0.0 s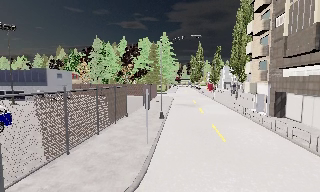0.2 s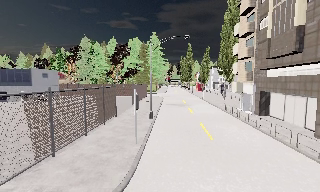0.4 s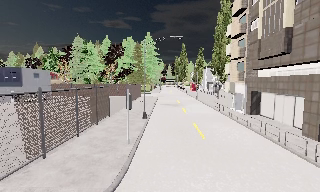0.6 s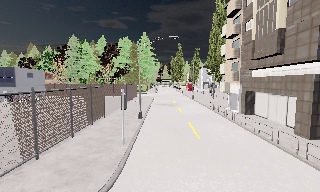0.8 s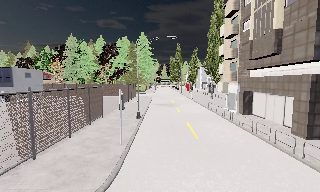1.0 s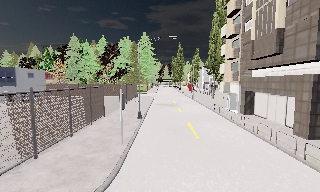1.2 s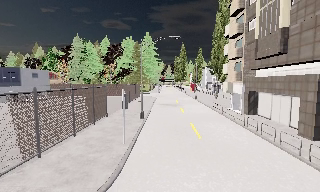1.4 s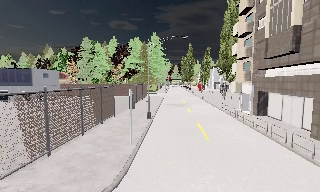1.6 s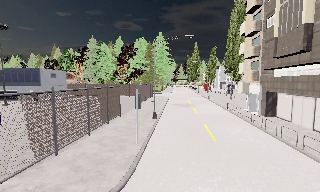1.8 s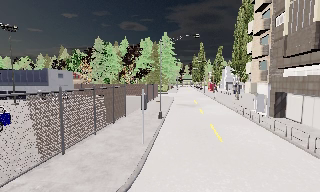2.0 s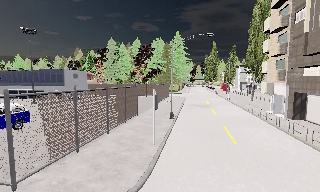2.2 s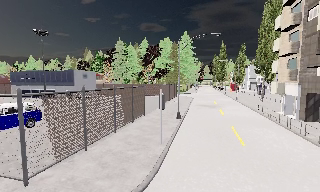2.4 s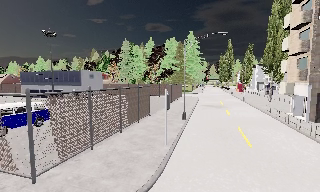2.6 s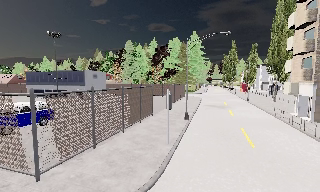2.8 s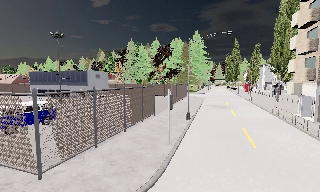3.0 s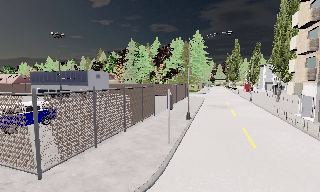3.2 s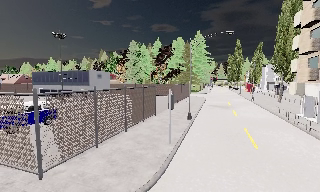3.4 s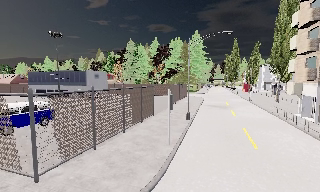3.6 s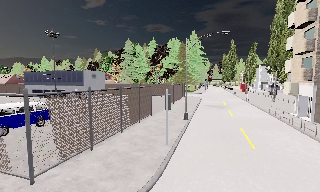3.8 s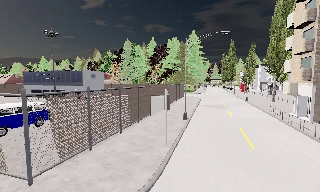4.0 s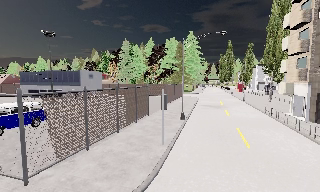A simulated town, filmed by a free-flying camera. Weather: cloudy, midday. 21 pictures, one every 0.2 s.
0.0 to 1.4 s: The camera shifts only a little, or ends up much as it began.
1.4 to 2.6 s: The camera pans to its left, which is counterclockwise from overhead, by about 15 degrees.
2.6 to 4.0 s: The camera shifts only a little, or ends up much as it began.
The film runs backward here.
